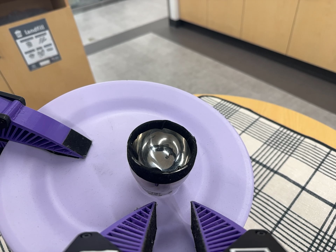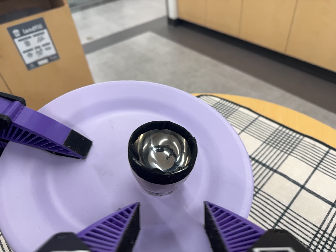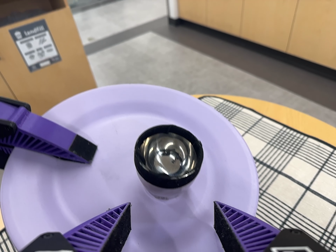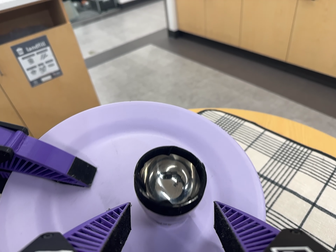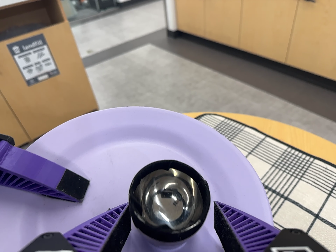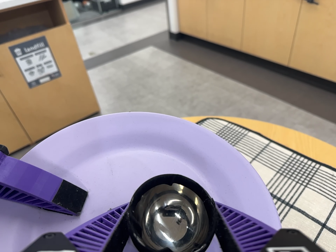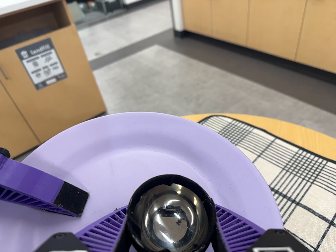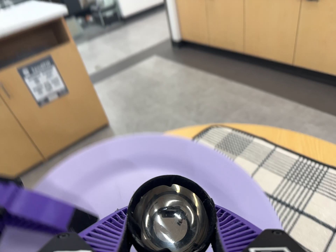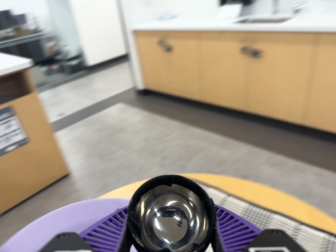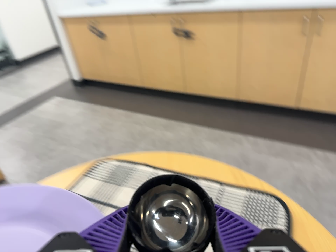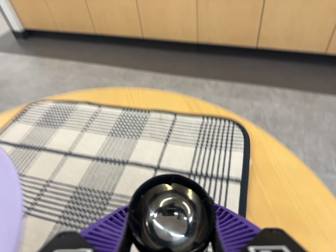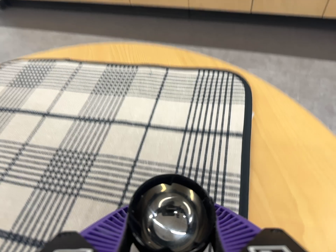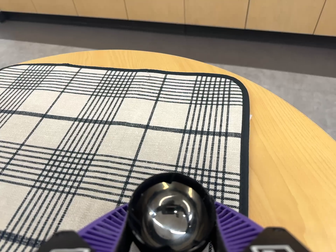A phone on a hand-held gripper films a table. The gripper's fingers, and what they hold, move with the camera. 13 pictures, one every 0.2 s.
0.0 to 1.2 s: The camera shifts only a little, or ends up much as it began.
1.2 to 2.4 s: The scene slides to the left, as the camera pans about 30 degrees to its right. It travels to its right, forward and toward the bottom of its view, about 18 cm, so close, fixed things drift to the left. It rolls about its line of sight by about 15 degrees, and the scene rotates counterclockwise.
The film runs forward here.
